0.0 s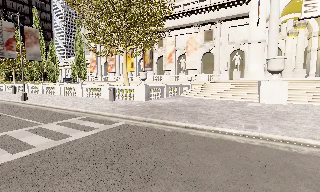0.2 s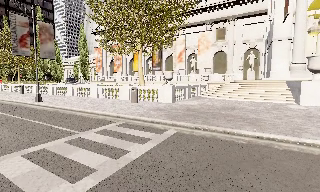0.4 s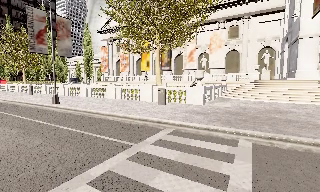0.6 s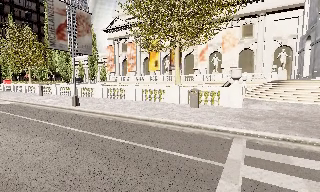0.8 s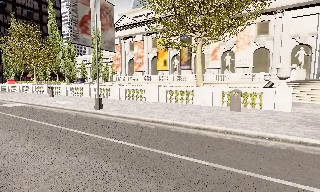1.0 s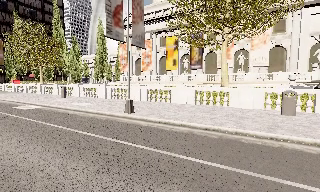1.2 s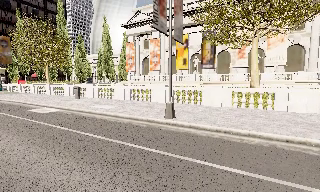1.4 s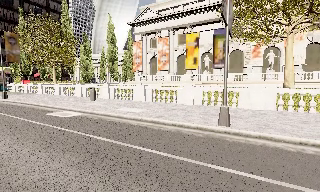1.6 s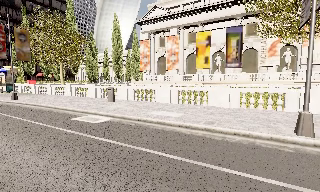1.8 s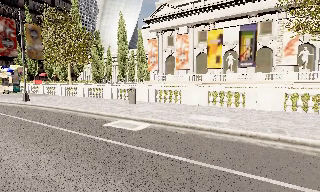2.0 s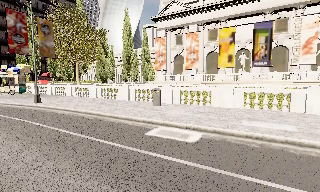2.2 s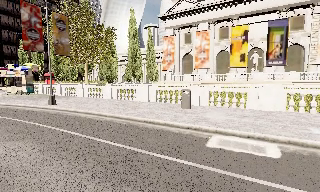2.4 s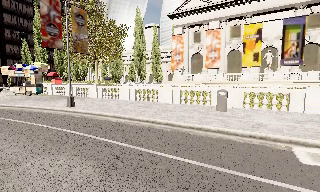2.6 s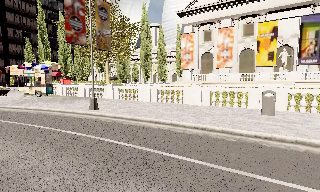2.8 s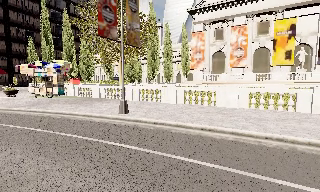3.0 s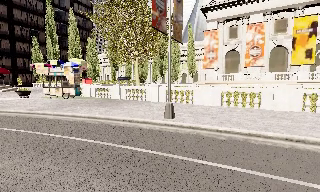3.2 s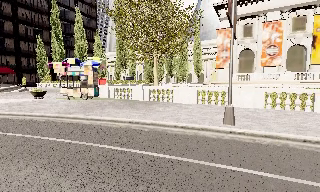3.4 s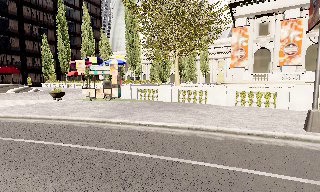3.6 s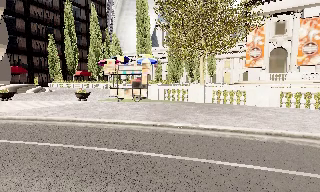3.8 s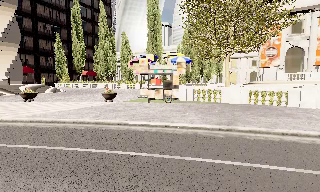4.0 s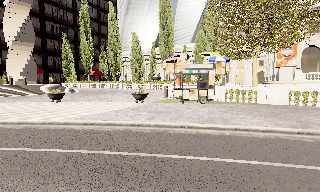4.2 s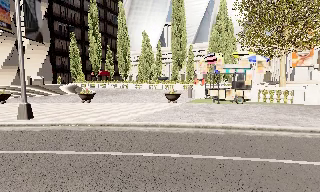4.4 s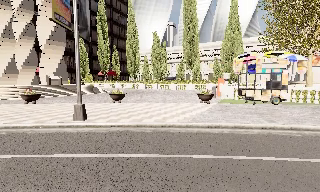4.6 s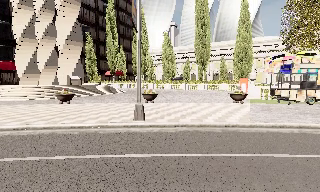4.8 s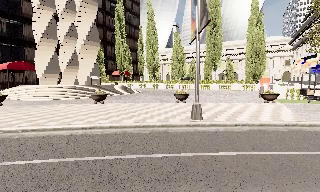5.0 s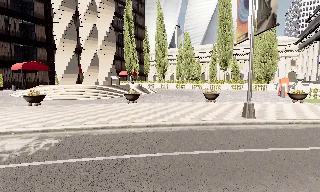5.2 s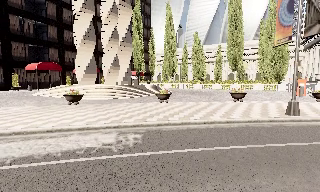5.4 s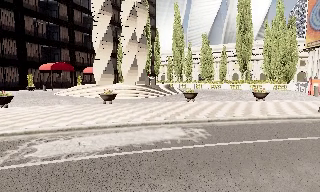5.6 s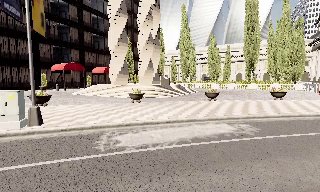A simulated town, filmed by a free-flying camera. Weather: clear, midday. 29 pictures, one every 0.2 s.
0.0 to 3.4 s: The camera travels to its left and forward, about 40 m, so close, fixed things drift to the right.
3.4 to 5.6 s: The camera travels to its left, about 25 m, so close, fixed things drift to the right.
The film runs forward here.
